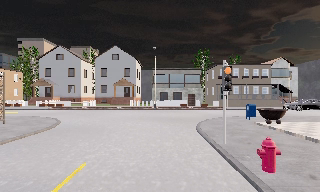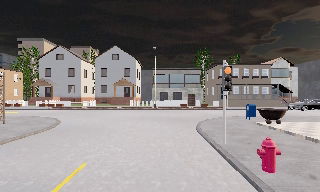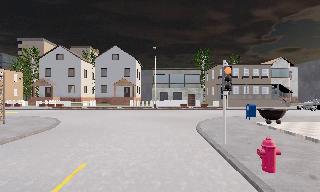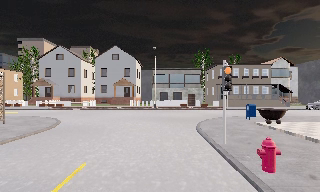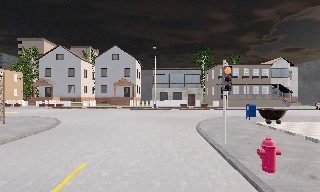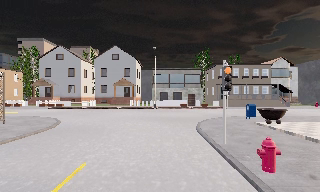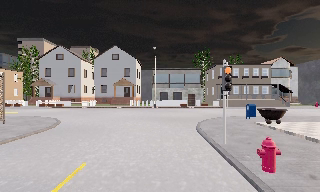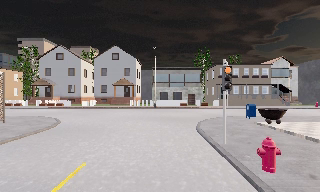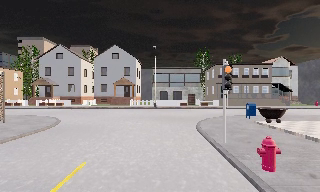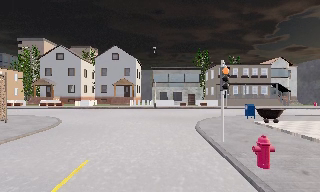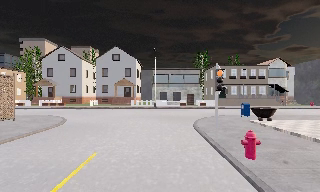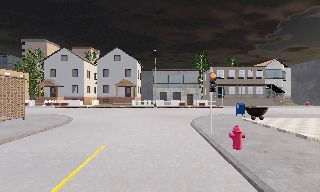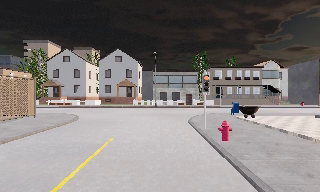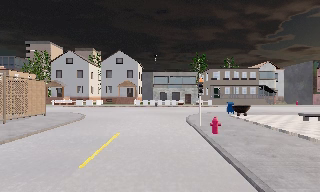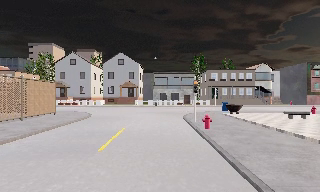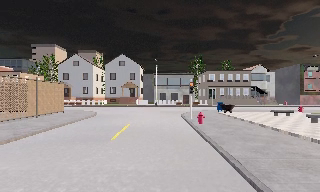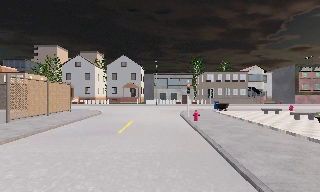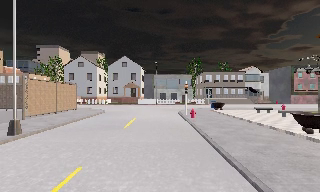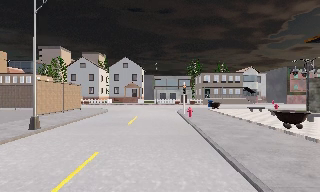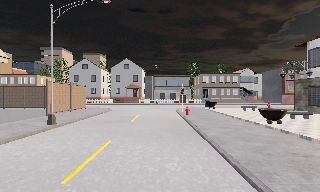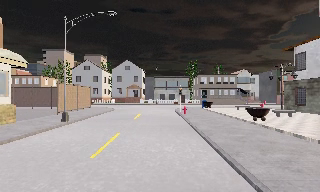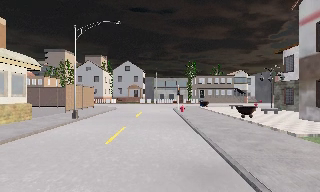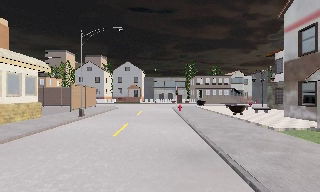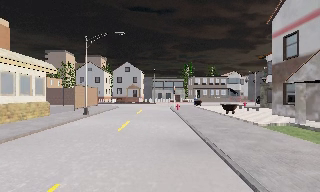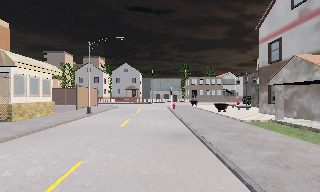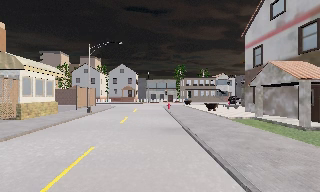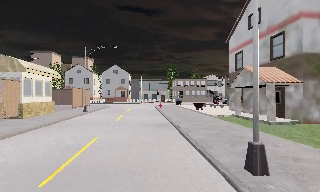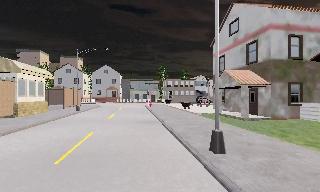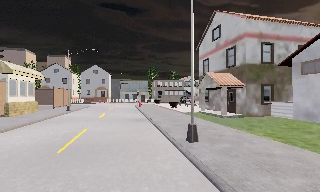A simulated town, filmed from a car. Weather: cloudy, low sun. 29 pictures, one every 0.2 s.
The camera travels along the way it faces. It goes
backward.
0.0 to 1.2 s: The camera keeps its place and its aim.
1.2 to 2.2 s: The camera travels backward, about 1.5 m, so what stands in front gets smaller. It gains speed.
2.2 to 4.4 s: The camera travels backward, about 14 m, so what stands in front gets smaller.
4.4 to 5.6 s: The camera pans to its right, which is clockwise from overhead, by about 10 degrees. It travels backward, about 8 m, so what stands in front gets smaller.
The film runs backward here.
